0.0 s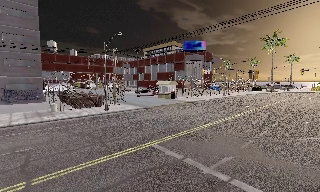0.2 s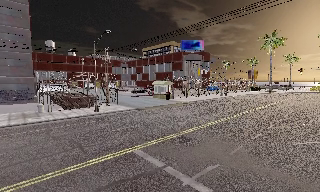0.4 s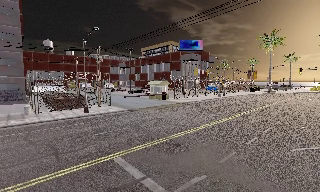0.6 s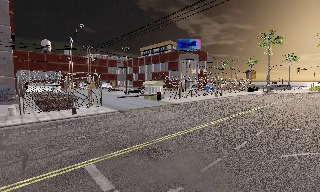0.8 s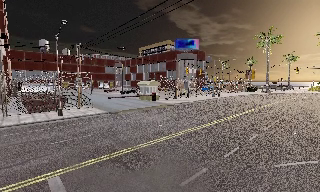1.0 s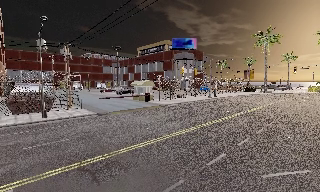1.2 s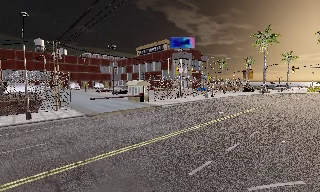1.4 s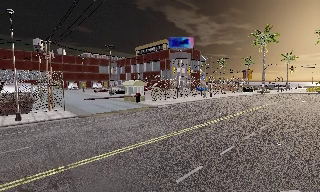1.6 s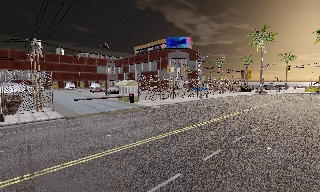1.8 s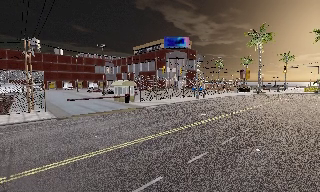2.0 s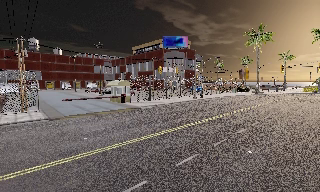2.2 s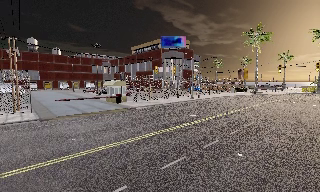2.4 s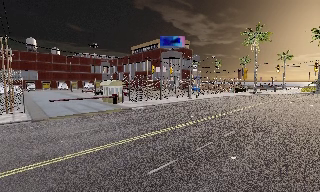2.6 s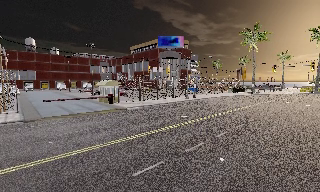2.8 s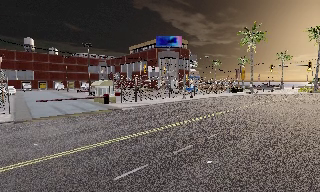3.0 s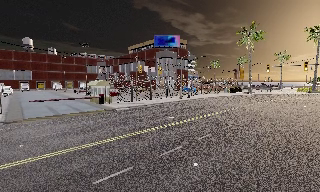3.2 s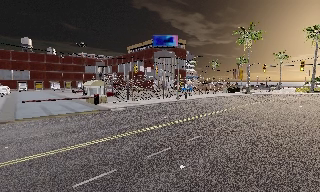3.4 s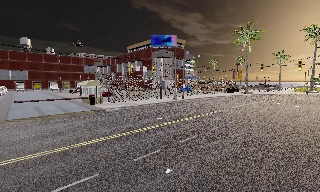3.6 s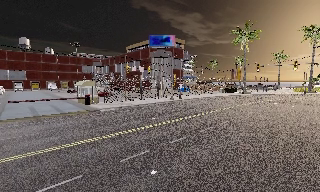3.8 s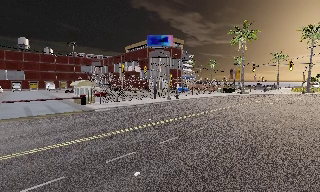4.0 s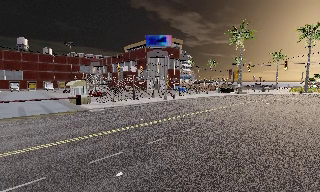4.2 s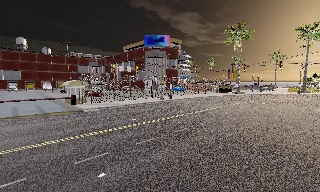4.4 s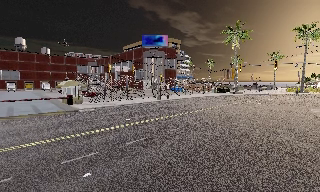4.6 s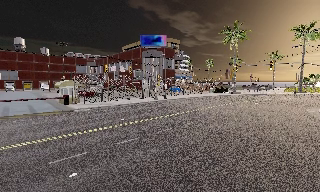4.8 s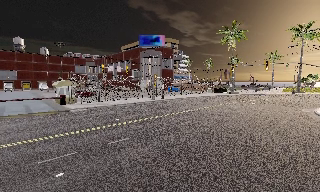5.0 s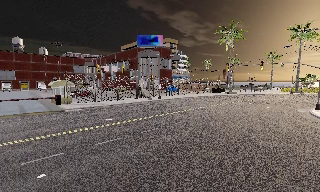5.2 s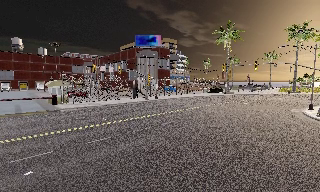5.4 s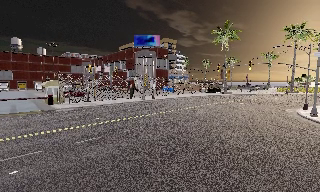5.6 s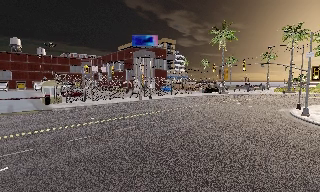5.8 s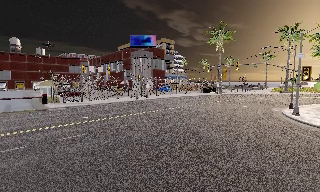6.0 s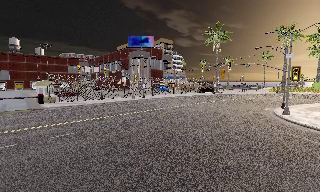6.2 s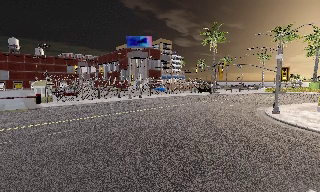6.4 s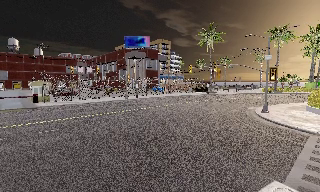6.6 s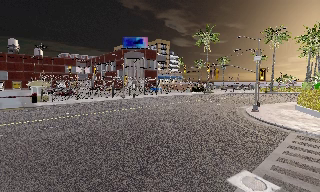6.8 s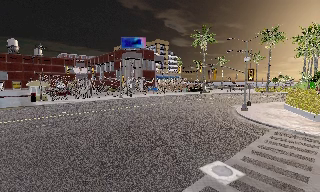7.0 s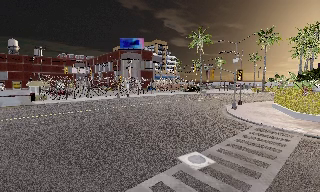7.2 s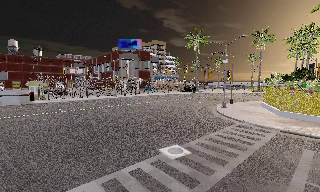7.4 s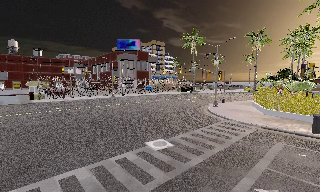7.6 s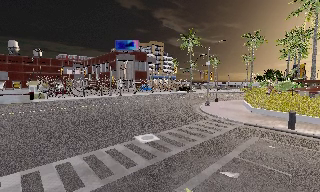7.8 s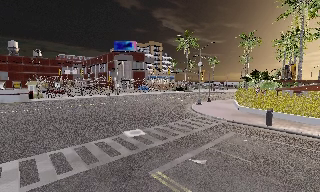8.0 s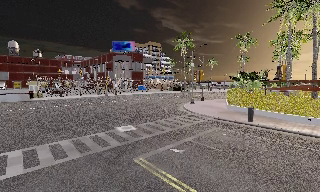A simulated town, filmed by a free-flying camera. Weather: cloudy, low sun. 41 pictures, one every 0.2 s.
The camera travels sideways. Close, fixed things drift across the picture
to the left.
0.0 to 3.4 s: The camera travels to its right and forward, about 14 m, so close, fixed things drift to the left. It loses speed.
3.4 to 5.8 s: The camera travels to its right, about 7 m, so close, fixed things drift to the left.
5.8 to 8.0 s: The camera travels to its right and backward, about 12 m, so close, fixed things drift to the left.
The film runs forward here.
